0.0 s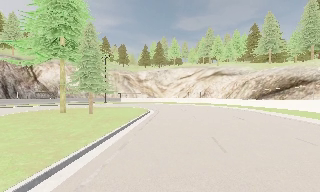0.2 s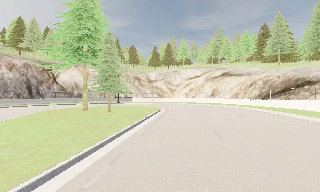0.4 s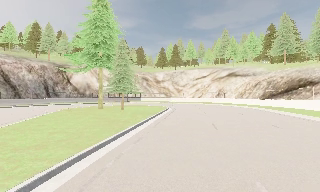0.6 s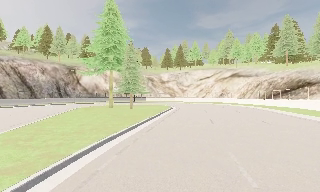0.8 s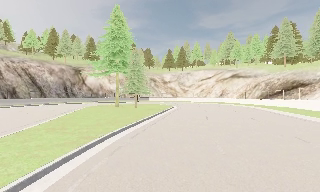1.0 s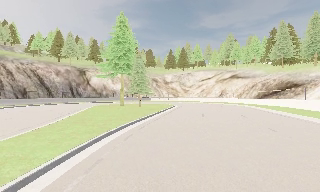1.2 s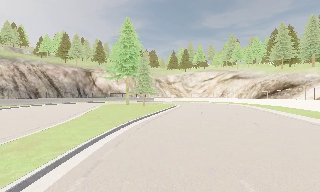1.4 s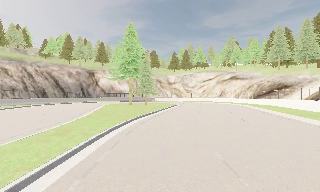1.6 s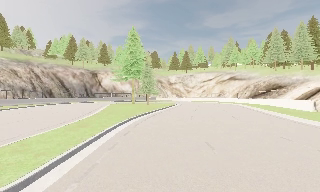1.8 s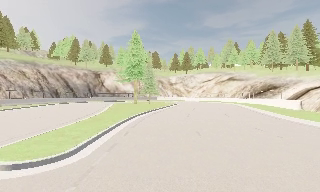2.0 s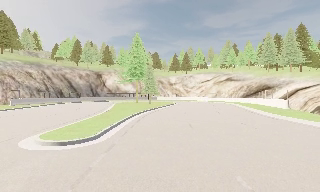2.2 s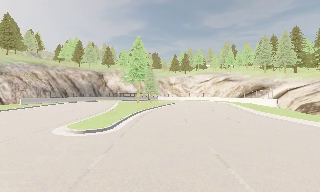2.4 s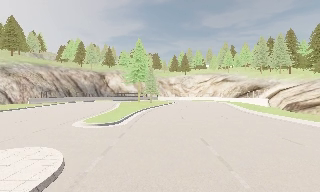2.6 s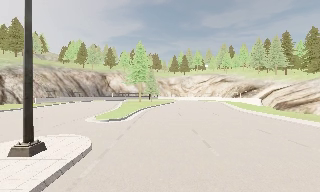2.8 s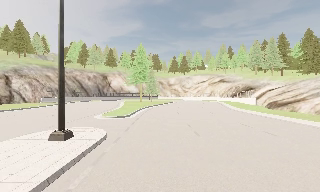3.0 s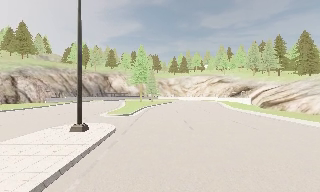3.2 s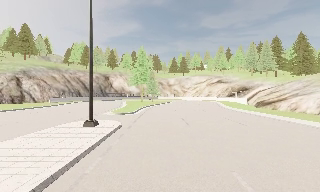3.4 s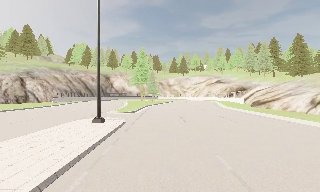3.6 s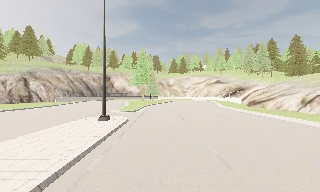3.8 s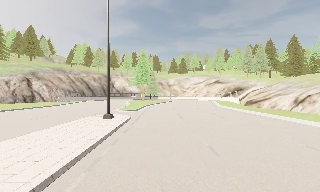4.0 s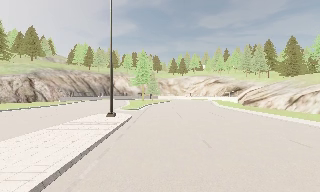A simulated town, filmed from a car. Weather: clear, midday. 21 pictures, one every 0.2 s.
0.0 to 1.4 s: The camera pans to its left, which is counterclockwise from overhead, by about 10 degrees. It travels backward, about 13 m, so what stands in front gets smaller.
1.4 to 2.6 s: The camera travels backward, about 11 m, so what stands in front gets smaller.
2.6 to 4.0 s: The camera travels backward, about 8 m, so what stands in front gets smaller. It loses speed.
The film runs backward here.
